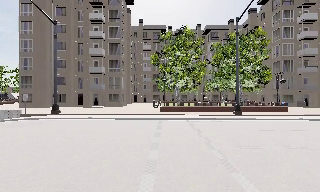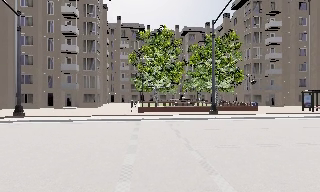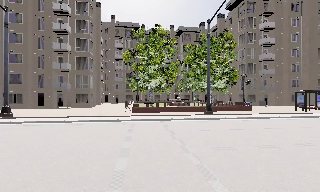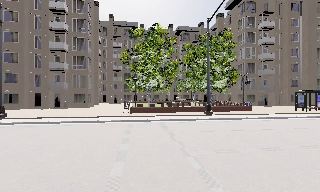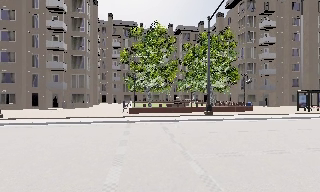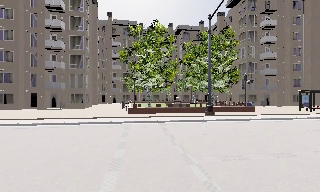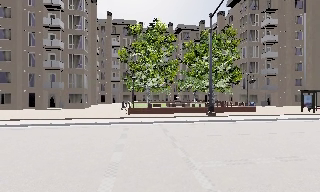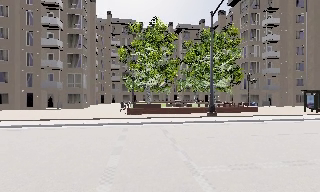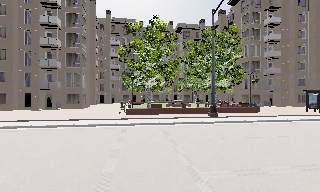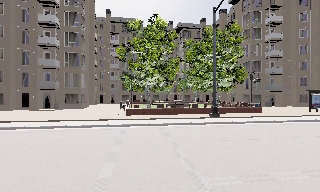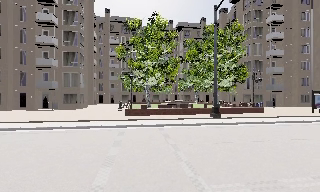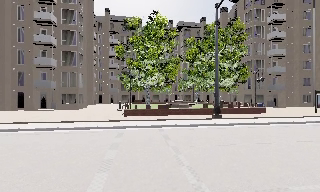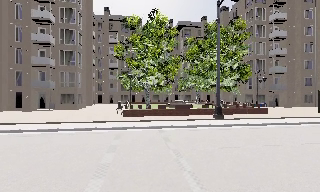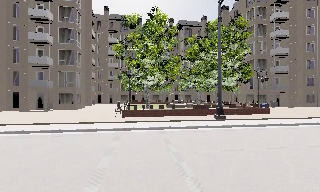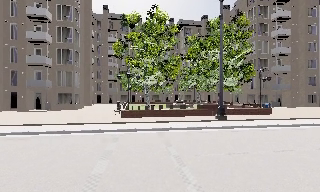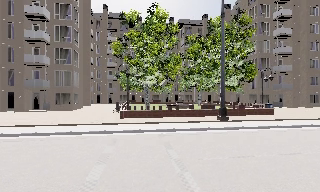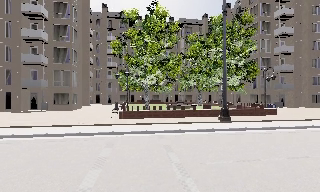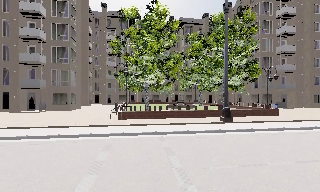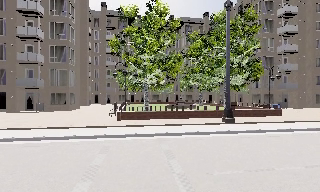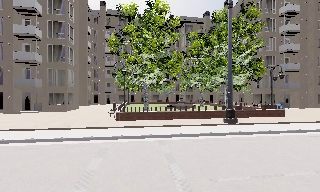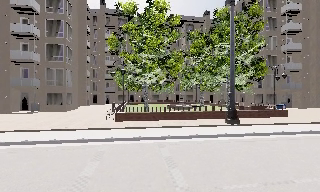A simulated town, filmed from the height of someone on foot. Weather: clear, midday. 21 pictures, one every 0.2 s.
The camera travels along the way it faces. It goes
forward.
0.0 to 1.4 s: The scene slides to the left, as the camera pans about 10 degrees to its right. It travels forward, about 2.5 m, so what stands in front looms larger.
1.4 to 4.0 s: The camera travels forward, about 4.5 m, so what stands in front looms larger.
The film runs forward here.
